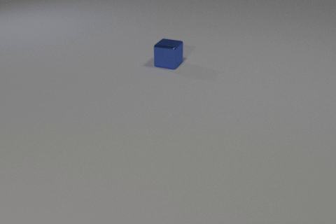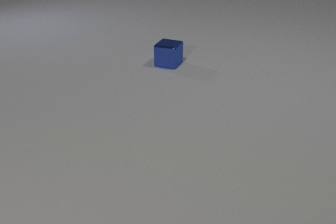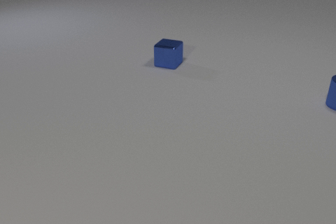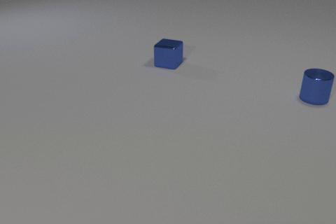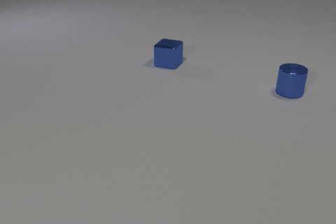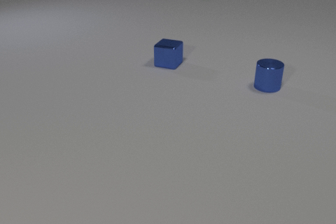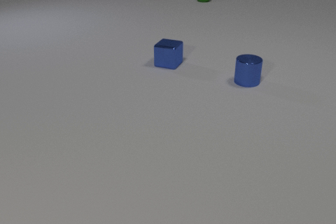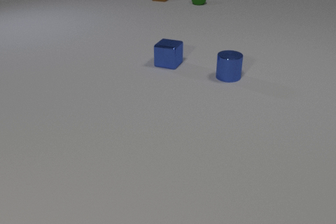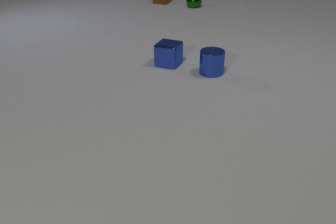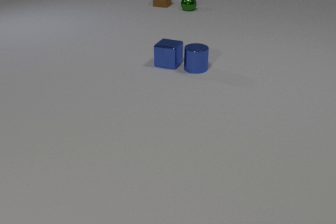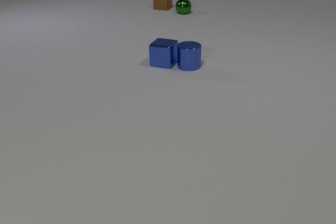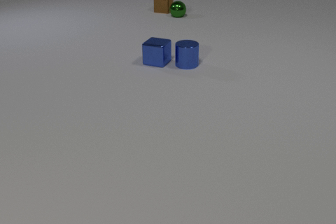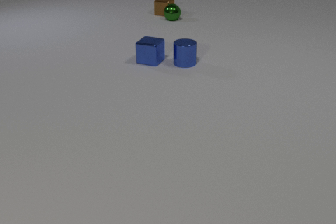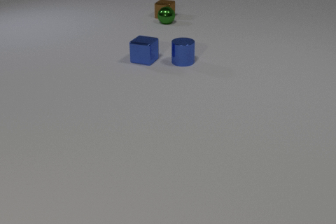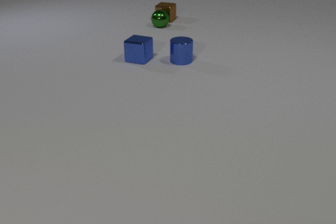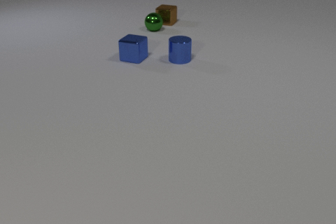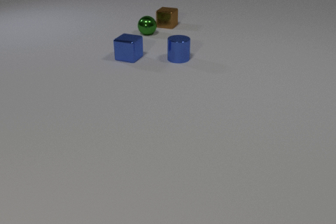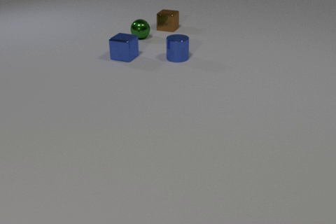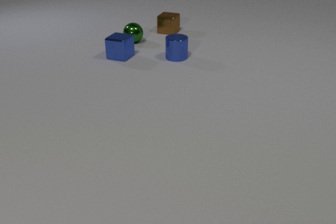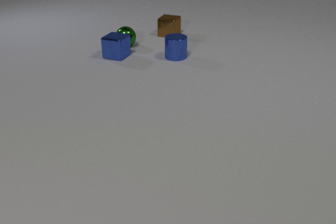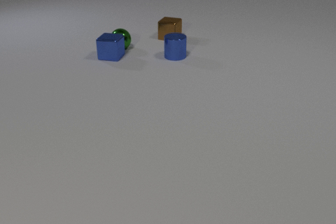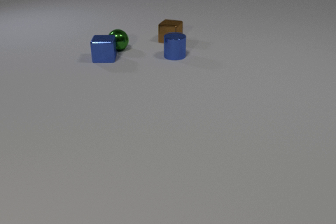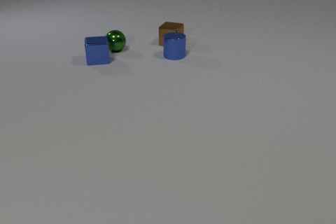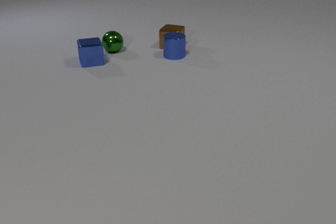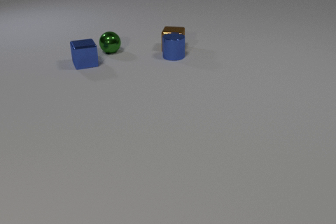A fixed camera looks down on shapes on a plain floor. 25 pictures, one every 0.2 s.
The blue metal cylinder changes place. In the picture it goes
to the left.
The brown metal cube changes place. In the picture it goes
toward the camera.
0.0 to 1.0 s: The blue metal cylinder comes in at the right edge, slides to the left. The green metal sphere comes in at the top edge.
1.0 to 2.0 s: The blue metal cylinder slides to the left and away from the camera. The blue metal cube slides to the left. The brown metal cube comes in at the top edge, slides toward the camera. The green metal sphere rolls toward the camera and to the left. The blue metal cylinder and the blue metal cube collide.
2.0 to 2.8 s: The blue metal cylinder slides away from the camera and to the left. The blue metal cube slides to the left and away from the camera. The brown metal cube slides toward the camera. The green metal sphere rolls toward the camera and to the left.
2.8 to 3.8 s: The blue metal cylinder slides away from the camera and to the left. The blue metal cube slides to the left and away from the camera. The brown metal cube slides toward the camera. The green metal sphere rolls toward the camera and to the left.
3.8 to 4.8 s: The blue metal cube slides to the left and toward the camera, spins so that its near face slides to the right, counterclockwise seen from above. The brown metal cube slides toward the camera. The green metal sphere rolls to the left and toward the camera. The blue metal cube and the green metal sphere collide. The blue metal cylinder and the brown metal cube collide.
What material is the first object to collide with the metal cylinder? metal.
What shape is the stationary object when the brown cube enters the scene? cube.
How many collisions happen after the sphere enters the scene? 3.
